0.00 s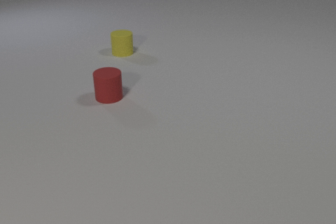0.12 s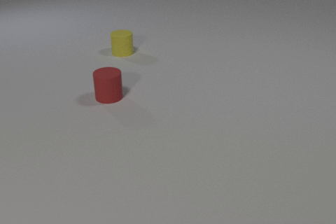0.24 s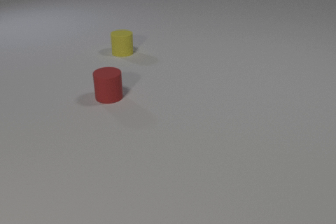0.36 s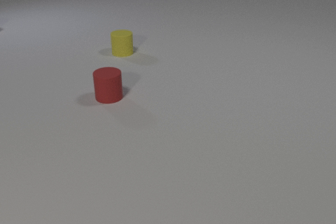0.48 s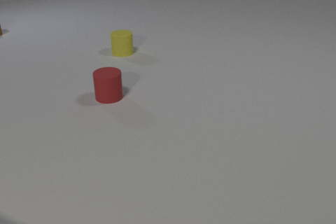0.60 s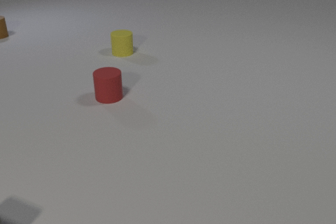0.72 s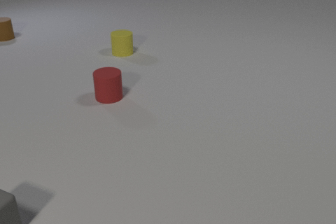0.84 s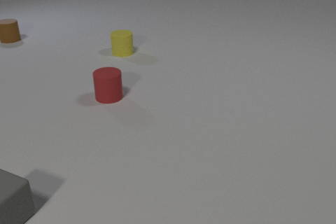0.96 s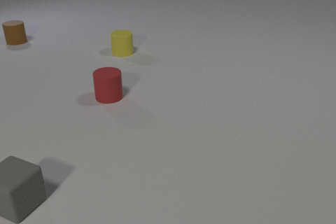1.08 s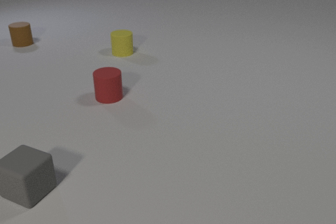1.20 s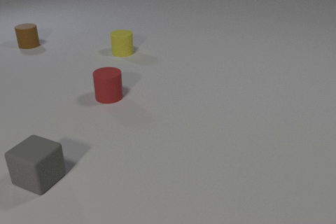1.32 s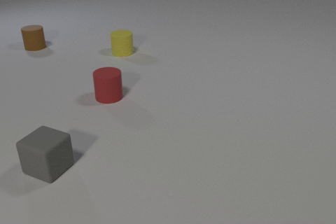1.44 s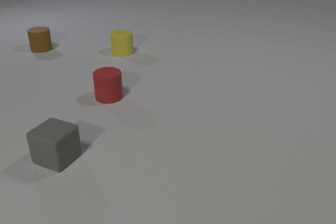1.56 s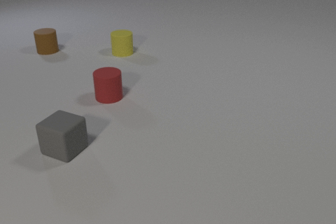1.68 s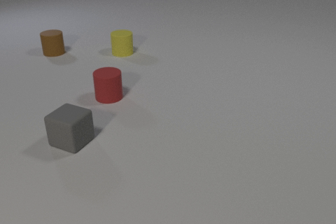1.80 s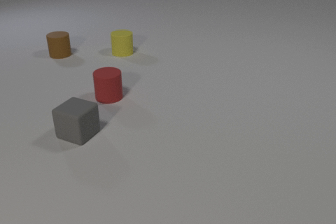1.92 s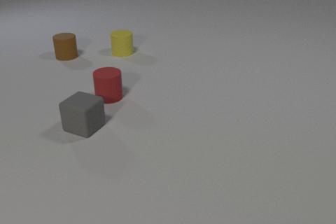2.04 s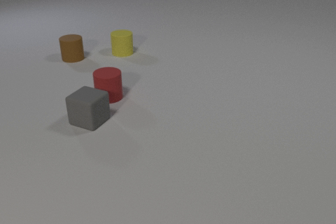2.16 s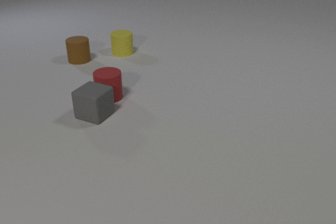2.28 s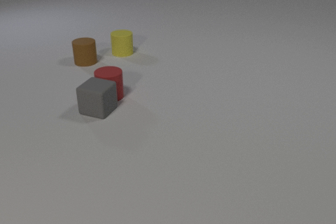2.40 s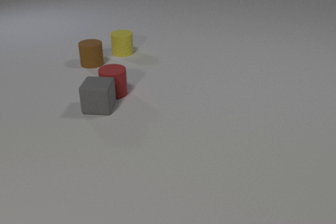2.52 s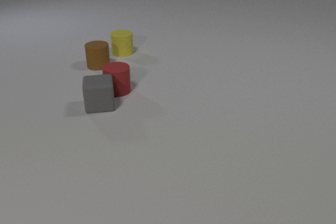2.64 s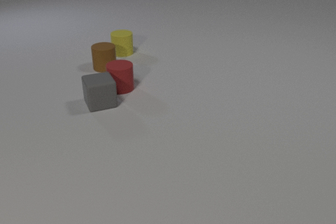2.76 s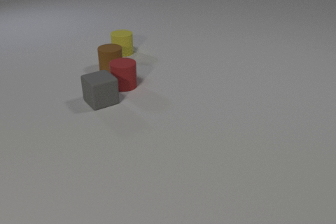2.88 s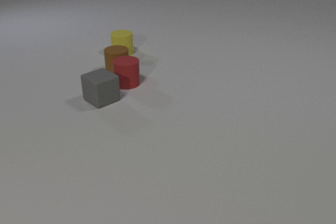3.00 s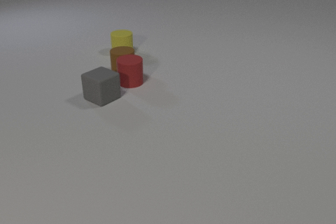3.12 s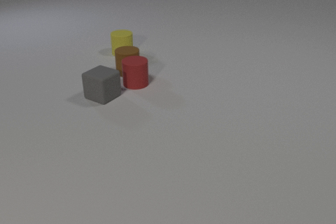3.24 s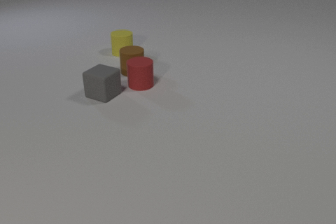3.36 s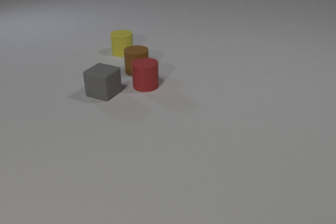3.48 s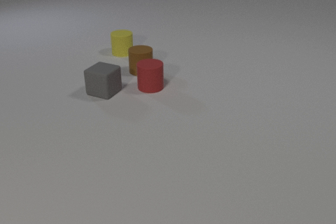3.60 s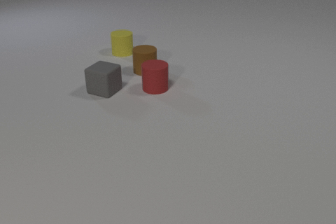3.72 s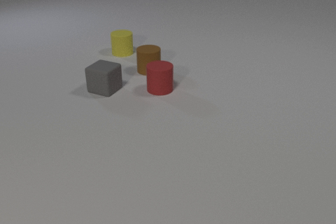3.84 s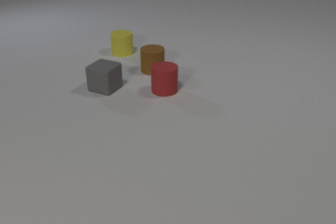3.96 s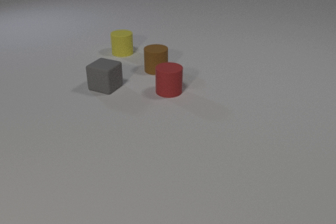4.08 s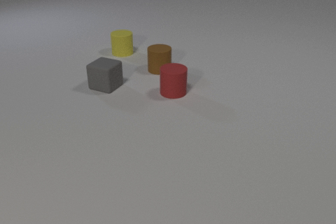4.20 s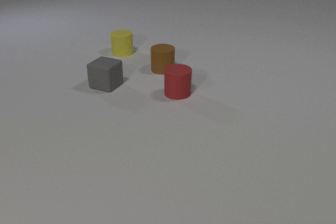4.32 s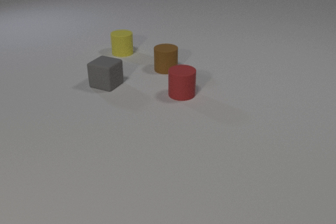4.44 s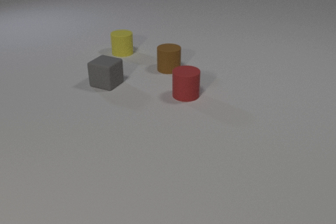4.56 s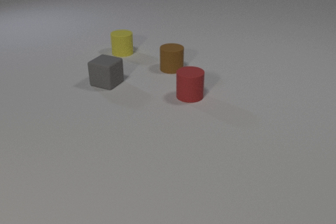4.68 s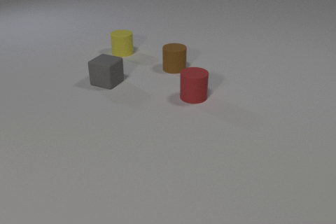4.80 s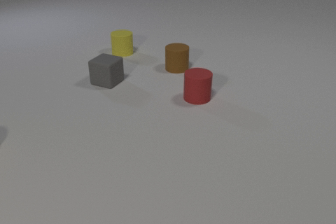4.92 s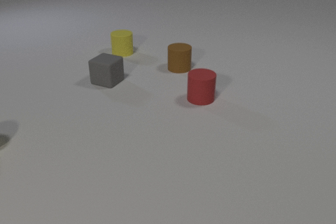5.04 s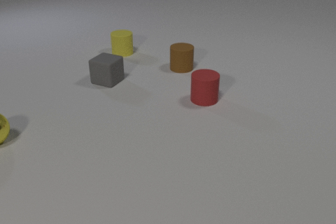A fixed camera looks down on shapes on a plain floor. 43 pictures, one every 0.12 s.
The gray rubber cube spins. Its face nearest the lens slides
to the right.
The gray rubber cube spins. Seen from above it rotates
counterclockwise.
0.00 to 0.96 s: The gray rubber cube comes in at the left edge, slides away from the camera and to the right. The brown rubber cylinder comes in at the left edge, slides toward the camera and to the right.
0.96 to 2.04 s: The gray rubber cube slides away from the camera and to the right. The brown rubber cylinder slides toward the camera and to the right.
2.04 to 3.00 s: The gray rubber cube slides away from the camera, spins so that its near face slides to the right, counterclockwise seen from above. The red rubber cylinder slides away from the camera and to the right. The brown rubber cylinder slides to the right and toward the camera. The gray rubber cube and the red rubber cylinder collide. The red rubber cylinder and the brown rubber cylinder collide.
3.00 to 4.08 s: The gray rubber cube slides away from the camera. The red rubber cylinder slides to the right and toward the camera. The brown rubber cylinder slides to the right.
4.08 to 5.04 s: The gray rubber cube slides away from the camera. The red rubber cylinder slides to the right and toward the camera. The brown rubber cylinder slides to the right. The yellow metal sphere comes in at the left edge, rolls to the right.
How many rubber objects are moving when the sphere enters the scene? 3.
What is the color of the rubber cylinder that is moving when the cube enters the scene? brown.
What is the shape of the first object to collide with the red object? cube.
